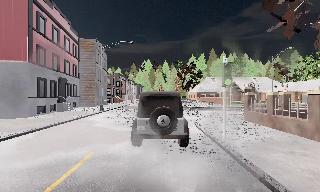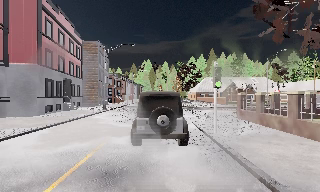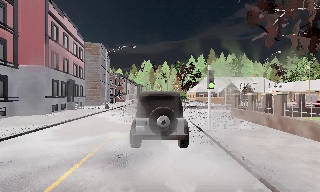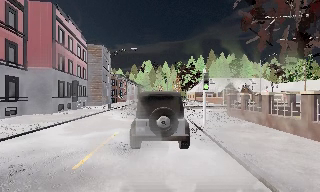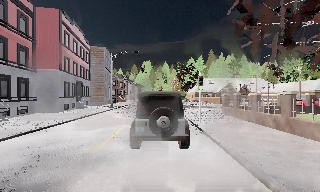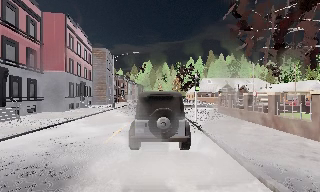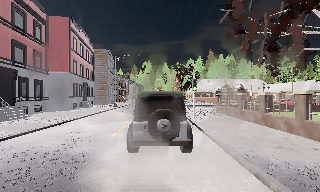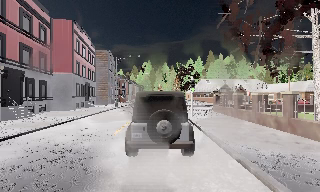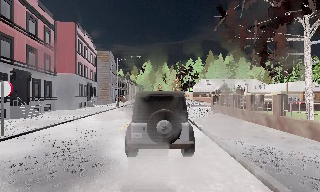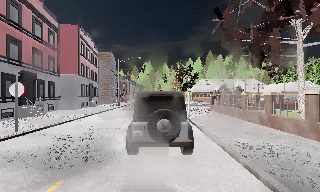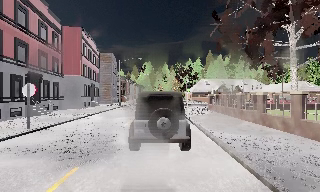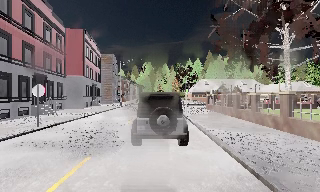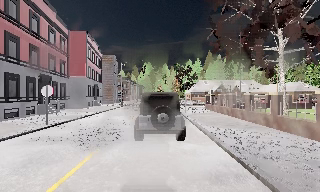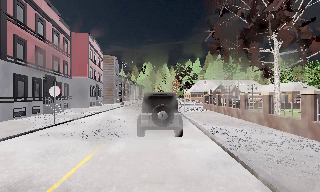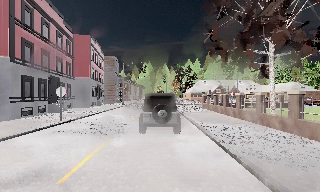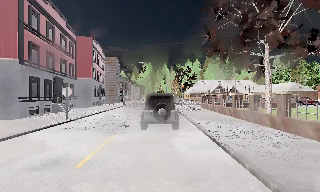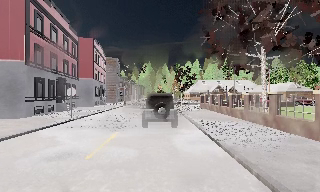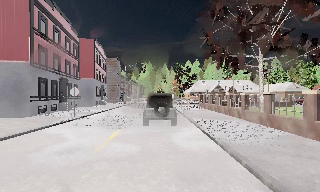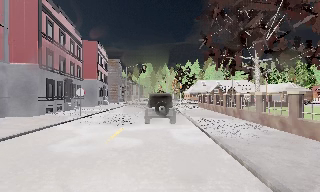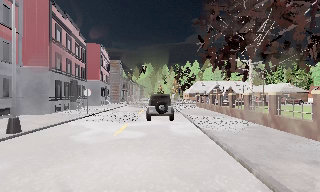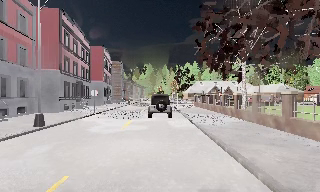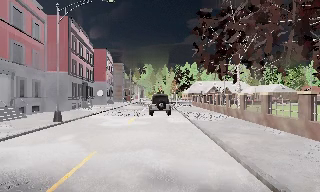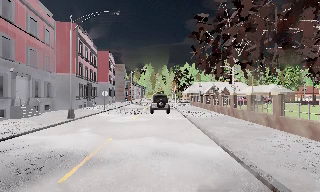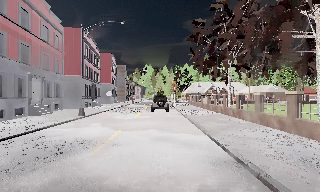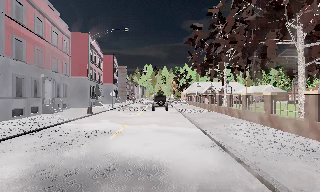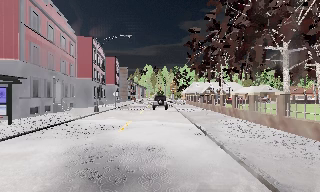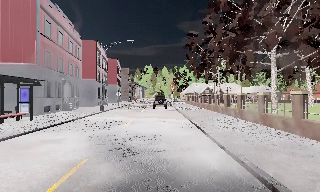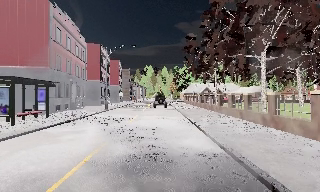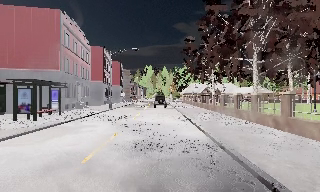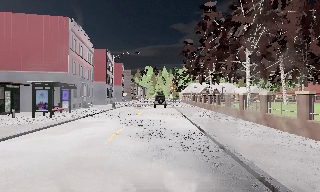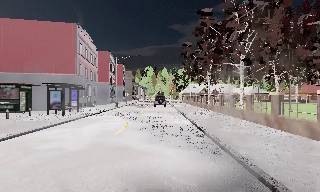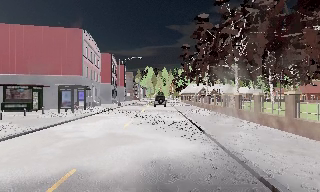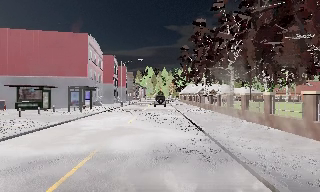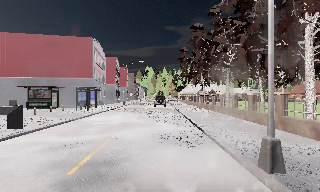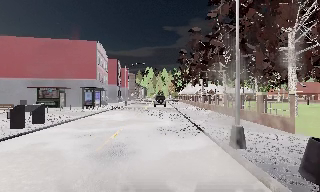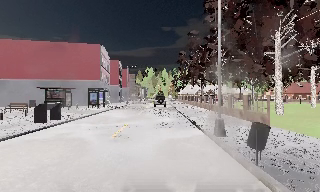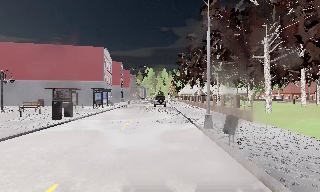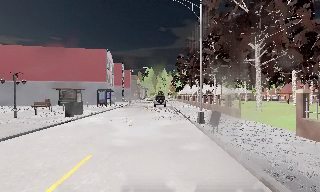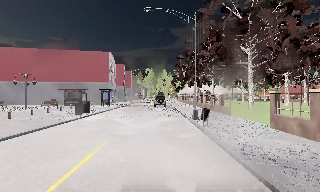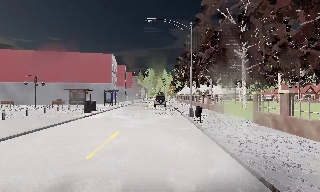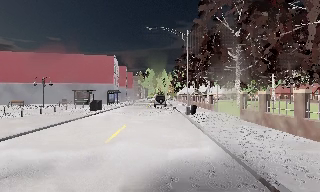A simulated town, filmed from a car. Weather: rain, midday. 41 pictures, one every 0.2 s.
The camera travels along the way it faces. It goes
backward.
0.0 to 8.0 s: The camera travels backward, about 45 m, so what stands in front gets smaller. It gains speed.
The film runs backward here.
